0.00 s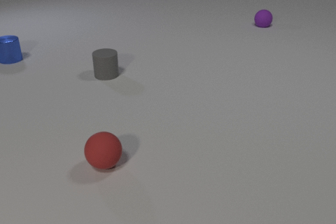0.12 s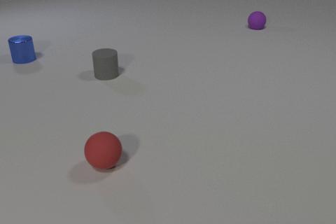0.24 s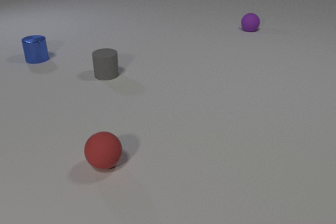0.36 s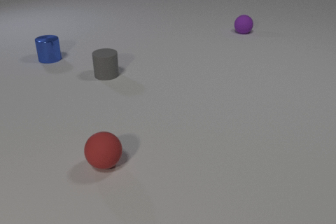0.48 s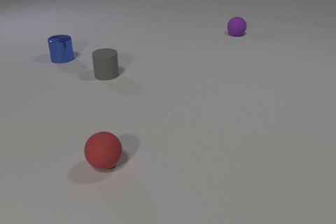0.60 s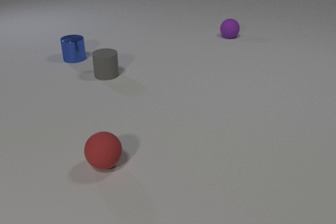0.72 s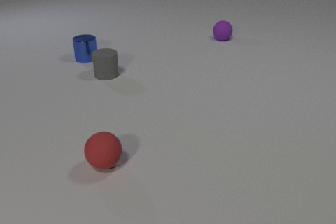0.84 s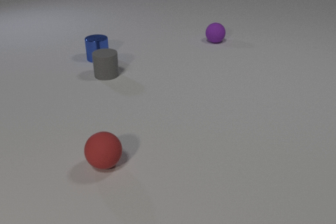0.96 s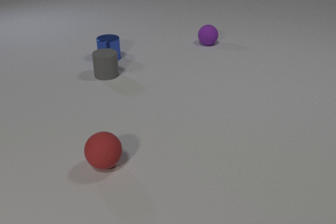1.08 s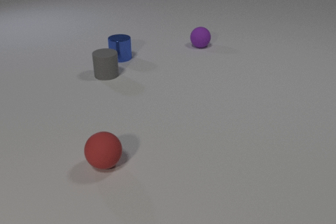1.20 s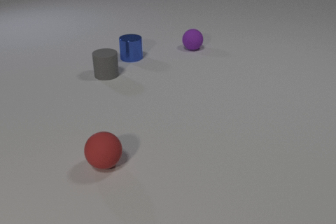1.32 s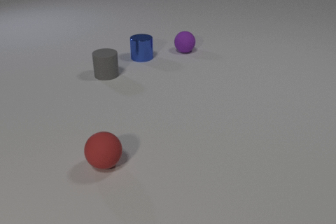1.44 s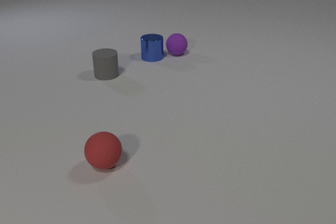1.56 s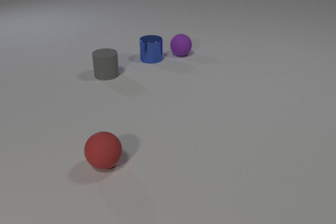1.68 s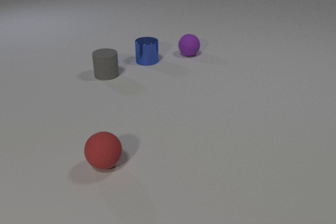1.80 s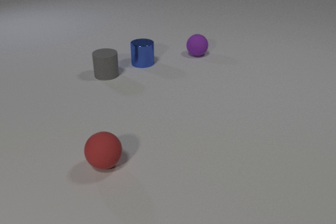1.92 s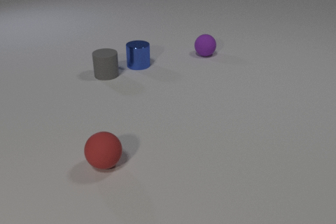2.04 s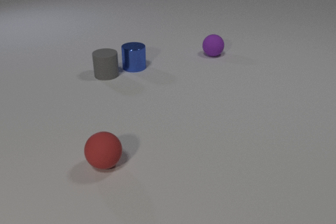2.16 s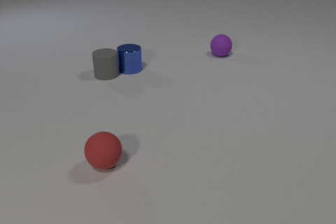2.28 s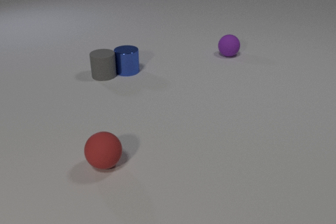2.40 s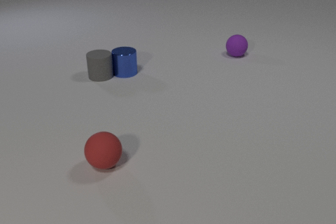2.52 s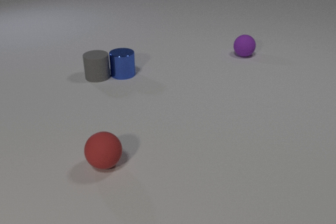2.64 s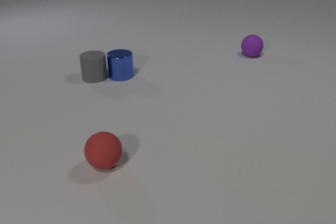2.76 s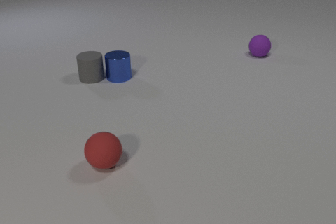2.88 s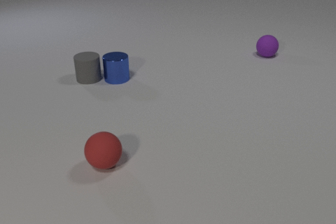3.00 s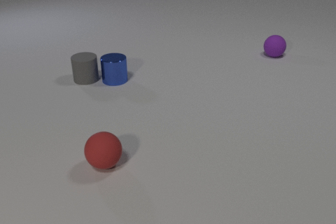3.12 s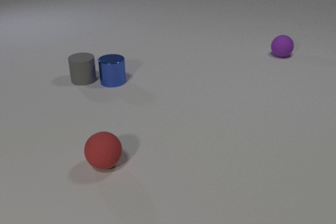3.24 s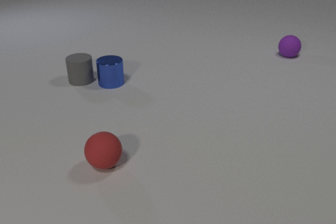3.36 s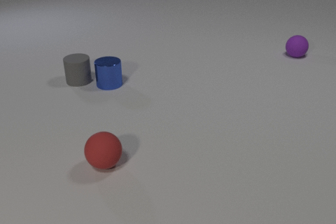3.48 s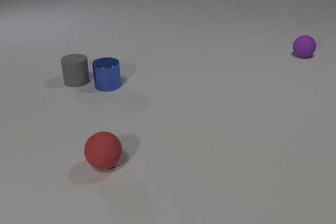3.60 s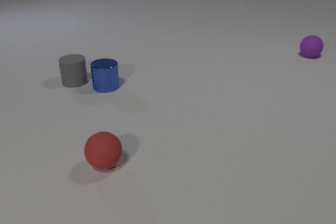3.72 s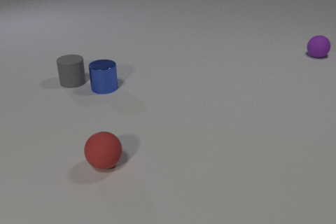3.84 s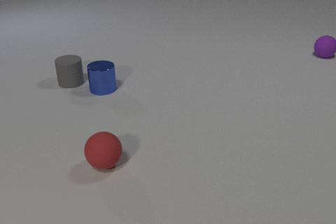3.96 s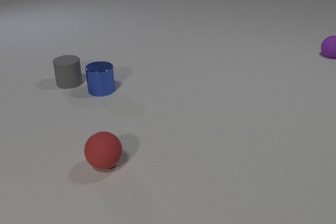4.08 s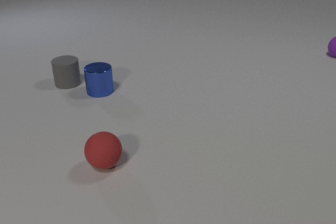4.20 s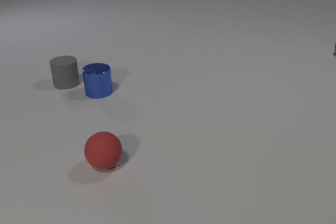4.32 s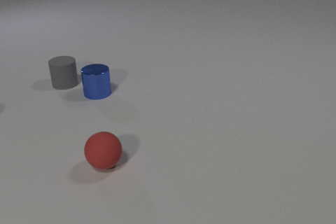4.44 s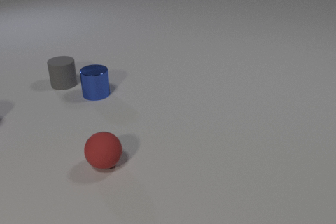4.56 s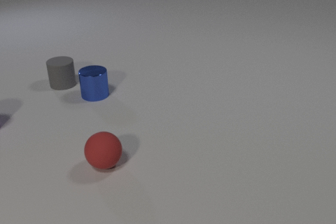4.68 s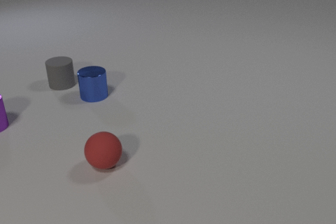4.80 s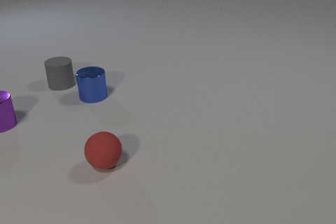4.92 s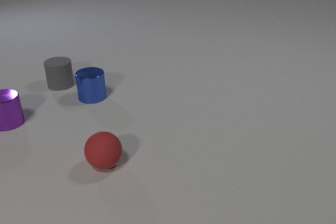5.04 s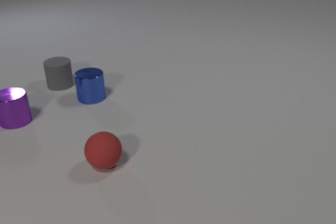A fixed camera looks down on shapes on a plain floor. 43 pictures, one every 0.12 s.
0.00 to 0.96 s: The blue metal cylinder slides to the right. The purple rubber sphere rolls toward the camera and to the left.
0.96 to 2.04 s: The blue metal cylinder slides toward the camera and to the right. The purple rubber sphere rolls toward the camera. The blue metal cylinder and the purple rubber sphere collide.
2.04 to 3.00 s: The blue metal cylinder slides toward the camera and to the left. The purple rubber sphere rolls to the right. The gray rubber cylinder slides to the left. The blue metal cylinder and the gray rubber cylinder collide.
3.00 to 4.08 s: The blue metal cylinder slides toward the camera and to the left. The purple rubber sphere rolls to the right. The gray rubber cylinder slides to the left.
4.08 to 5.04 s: The blue metal cylinder slides toward the camera and to the left. The purple rubber sphere rolls to the right, leaves at the right edge. The gray rubber cylinder slides to the left. The purple metal cylinder comes in at the left edge, slides to the right.
What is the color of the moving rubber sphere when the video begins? purple.
What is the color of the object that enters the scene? purple.
What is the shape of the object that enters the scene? cylinder.
